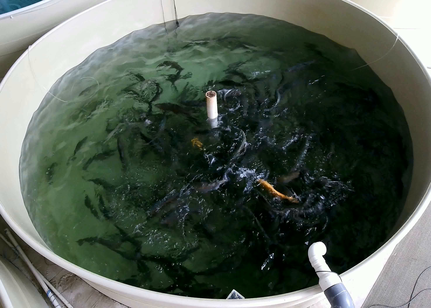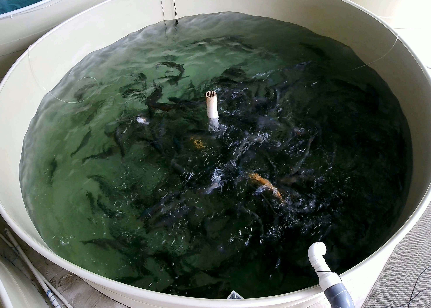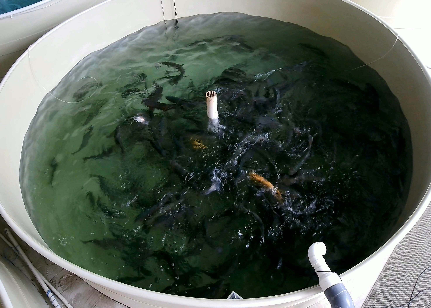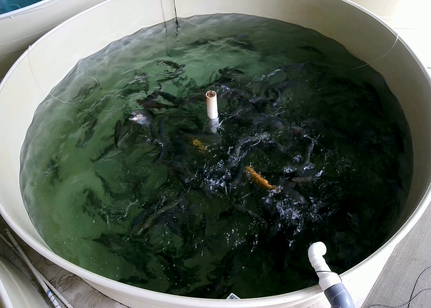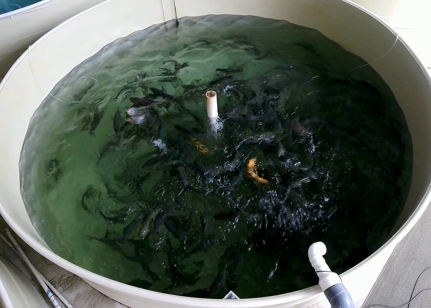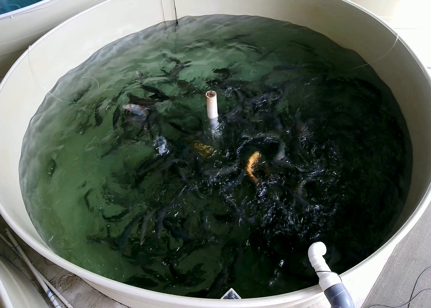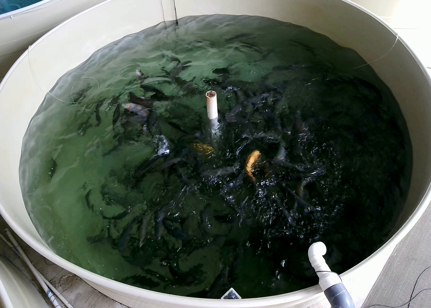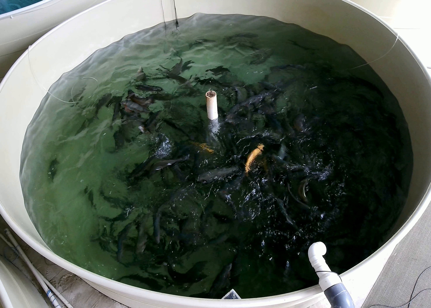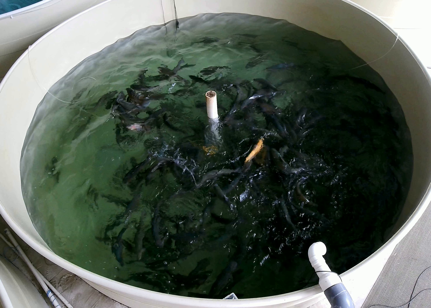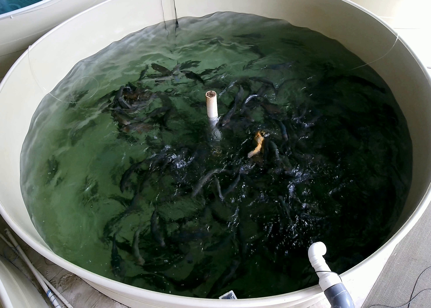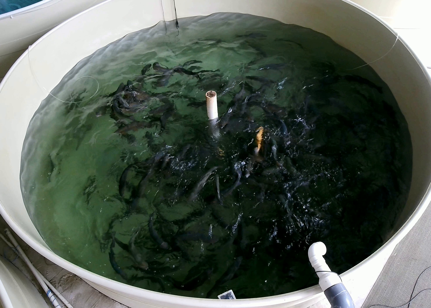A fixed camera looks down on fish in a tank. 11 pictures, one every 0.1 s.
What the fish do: Weak feeding.
